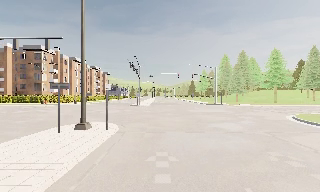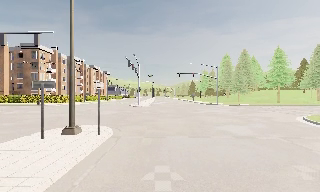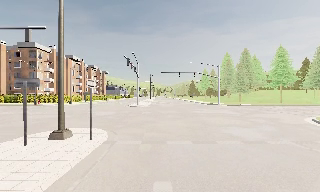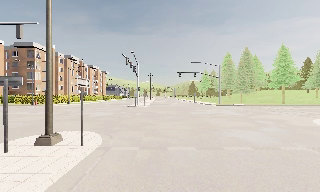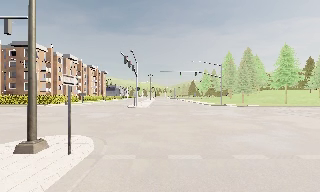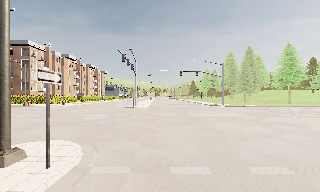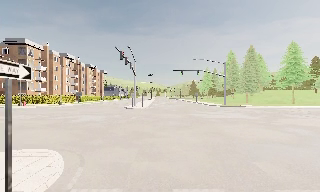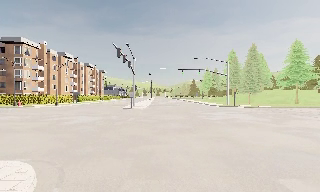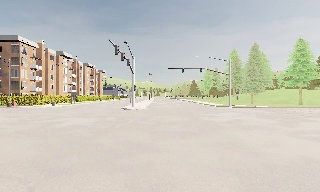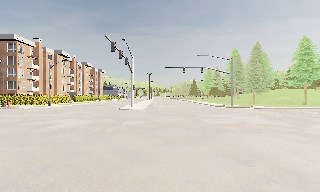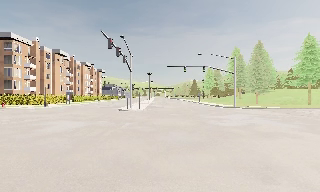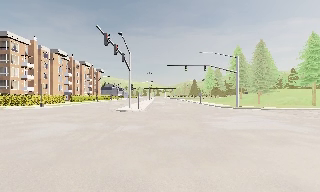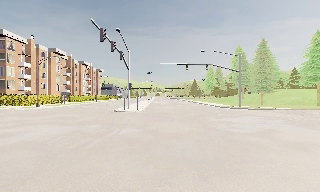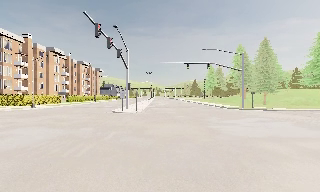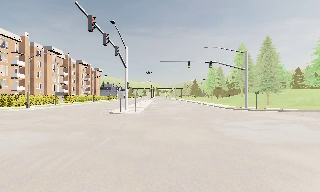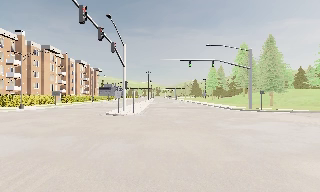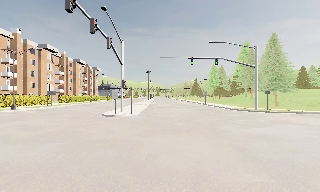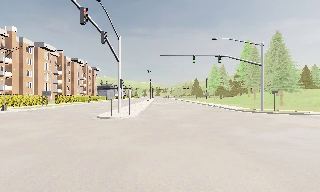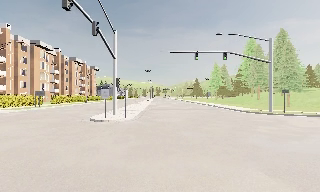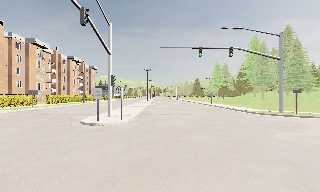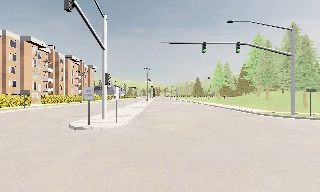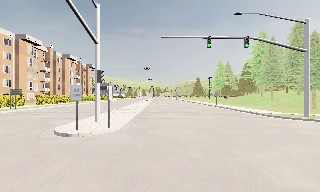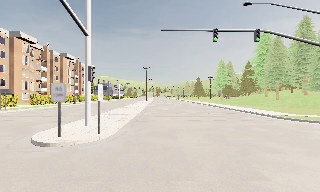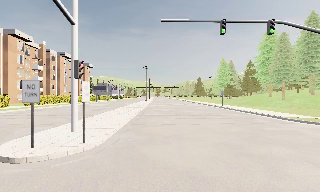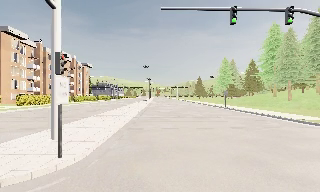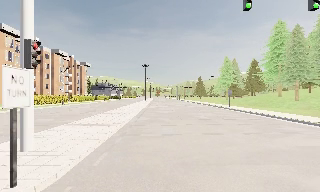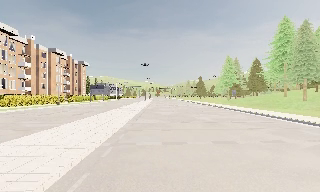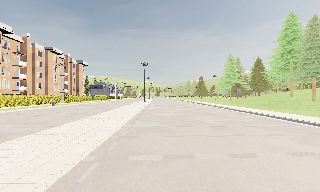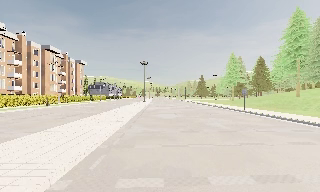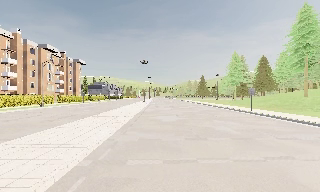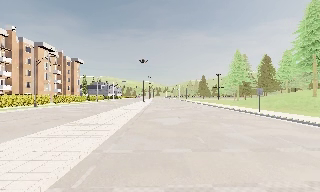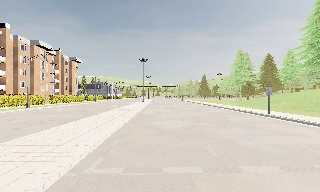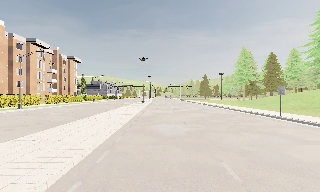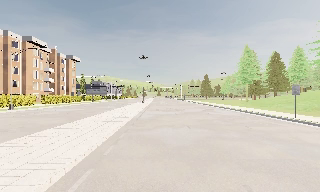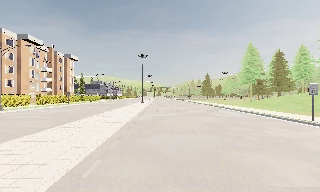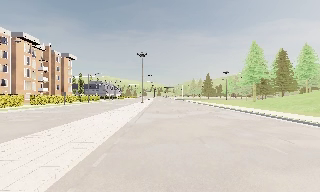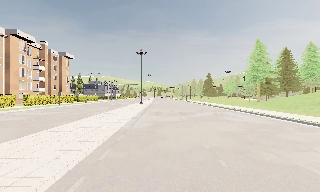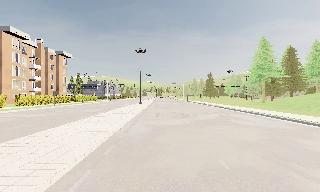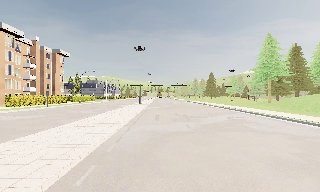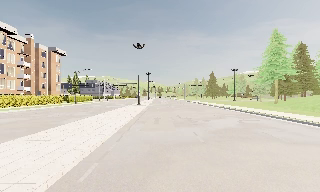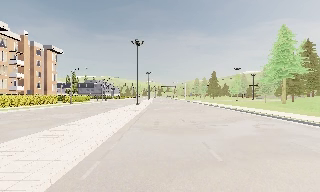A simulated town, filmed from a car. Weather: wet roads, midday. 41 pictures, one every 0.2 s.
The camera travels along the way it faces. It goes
forward.
0.0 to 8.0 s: The camera travels forward, about 50 m, so what stands in front looms larger. It gains speed.
The film runs forward here.
